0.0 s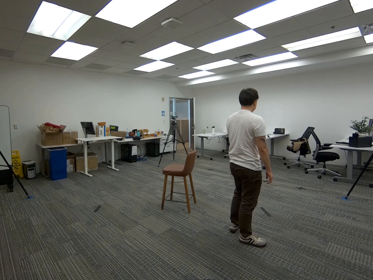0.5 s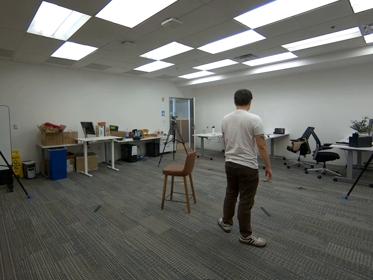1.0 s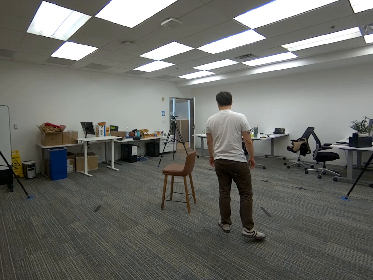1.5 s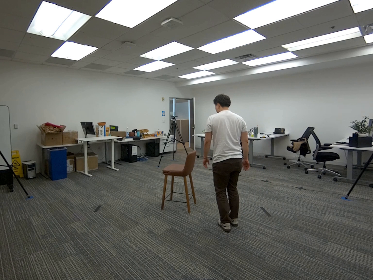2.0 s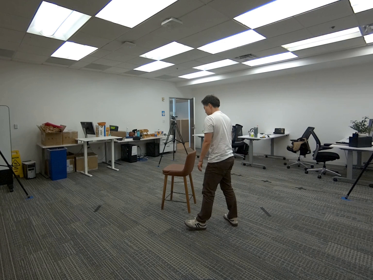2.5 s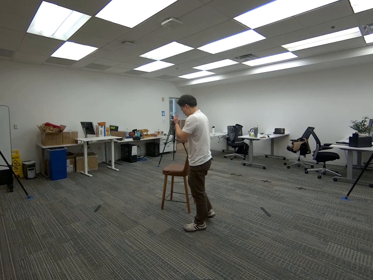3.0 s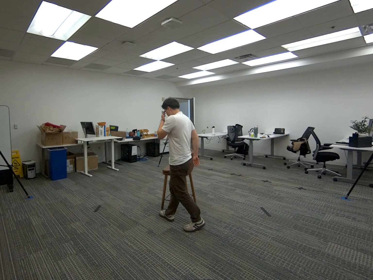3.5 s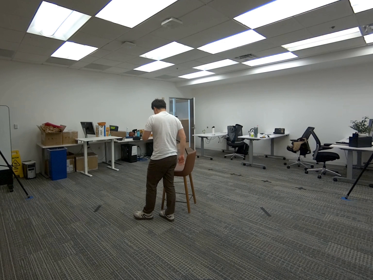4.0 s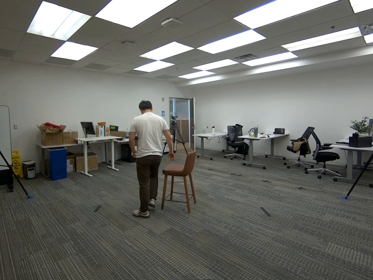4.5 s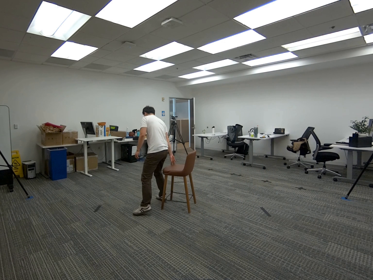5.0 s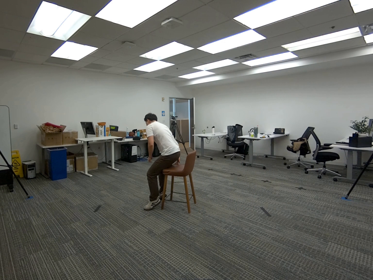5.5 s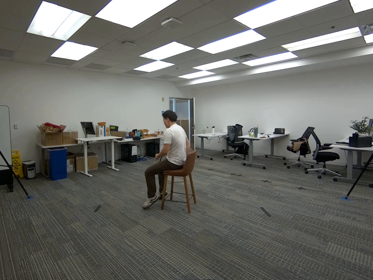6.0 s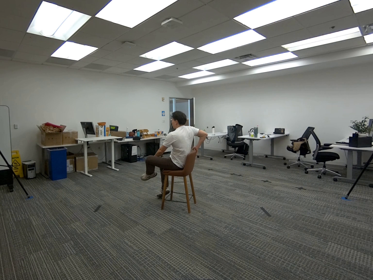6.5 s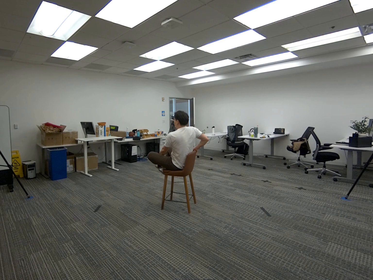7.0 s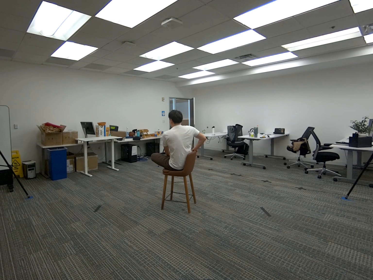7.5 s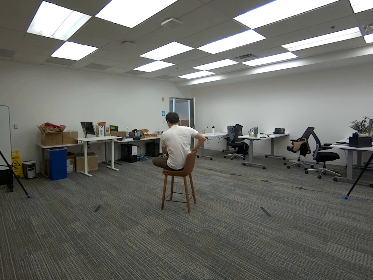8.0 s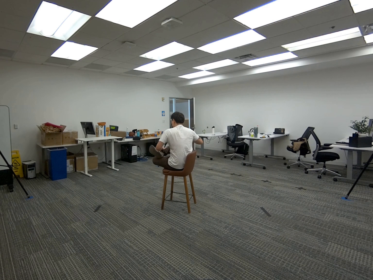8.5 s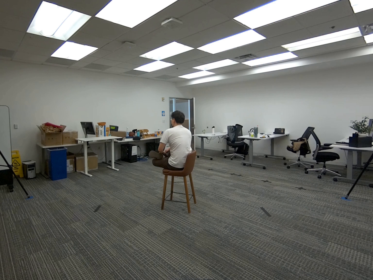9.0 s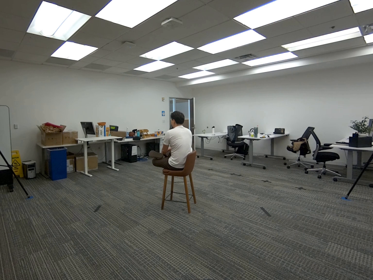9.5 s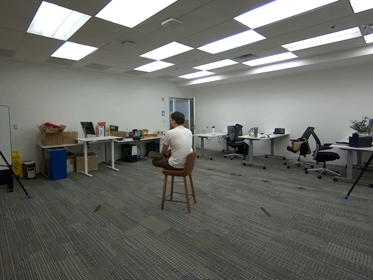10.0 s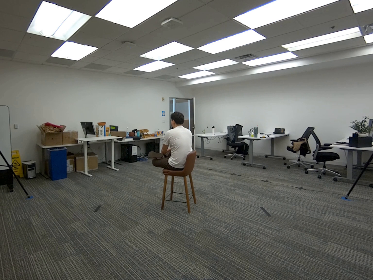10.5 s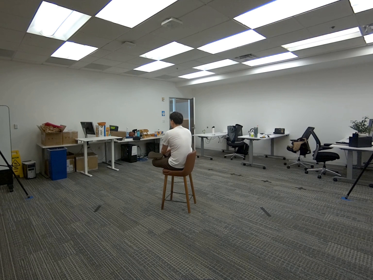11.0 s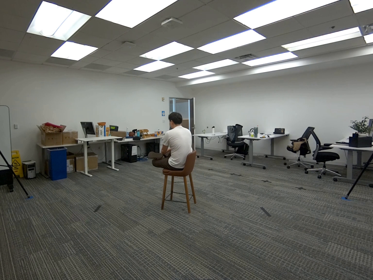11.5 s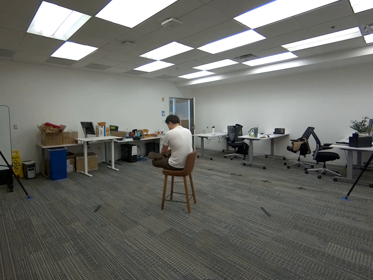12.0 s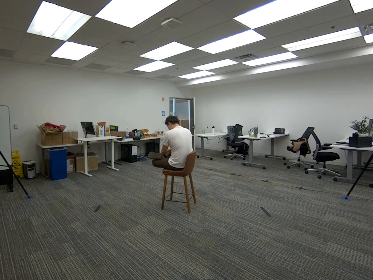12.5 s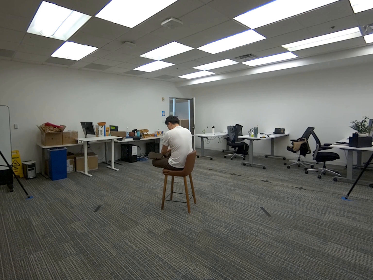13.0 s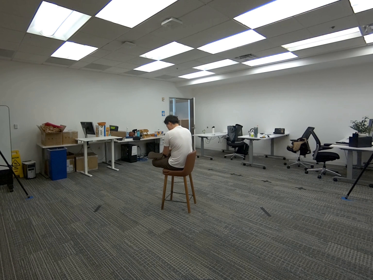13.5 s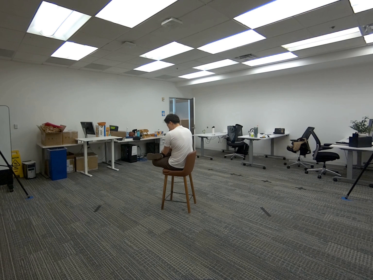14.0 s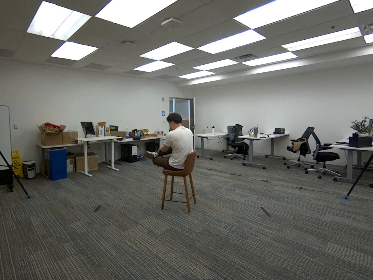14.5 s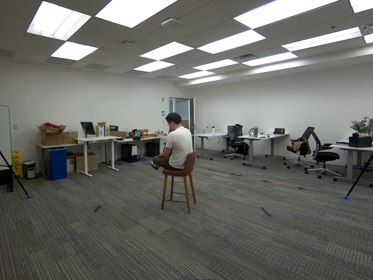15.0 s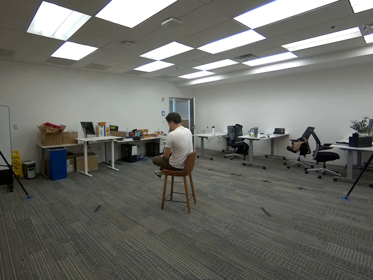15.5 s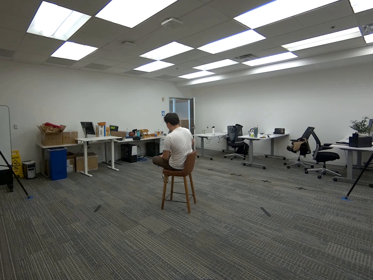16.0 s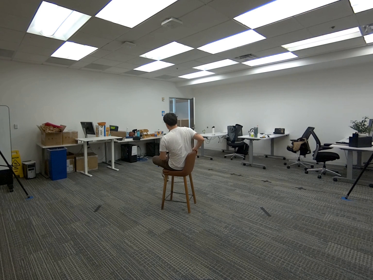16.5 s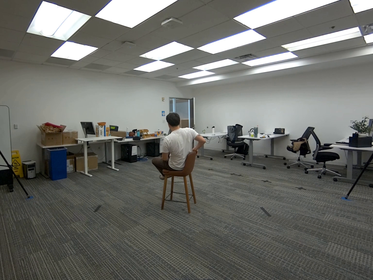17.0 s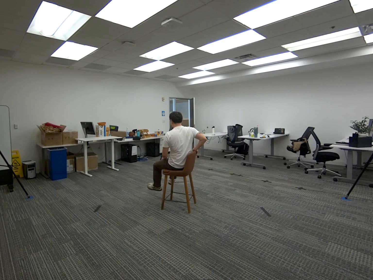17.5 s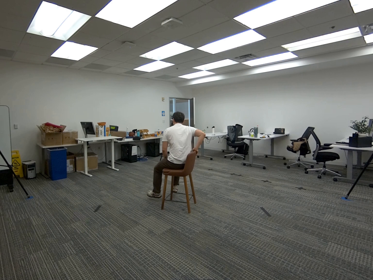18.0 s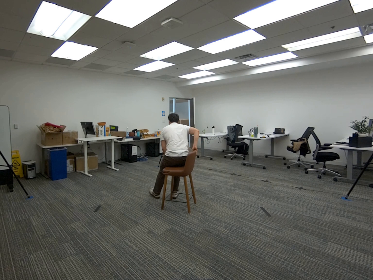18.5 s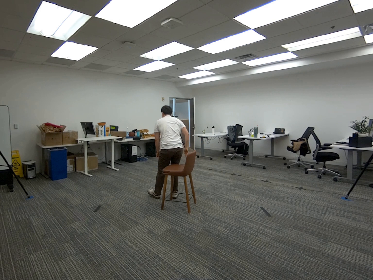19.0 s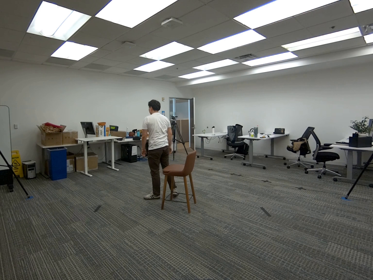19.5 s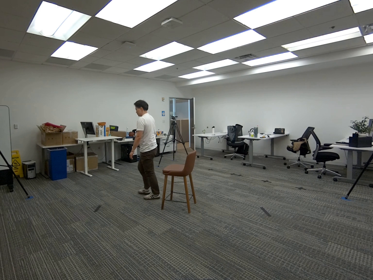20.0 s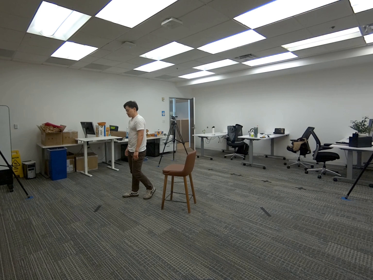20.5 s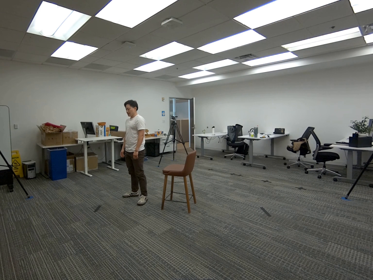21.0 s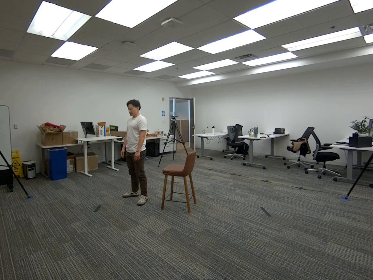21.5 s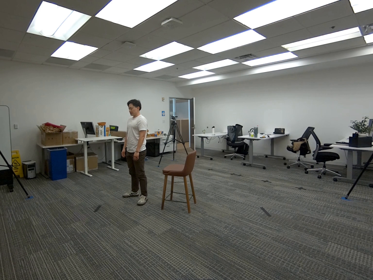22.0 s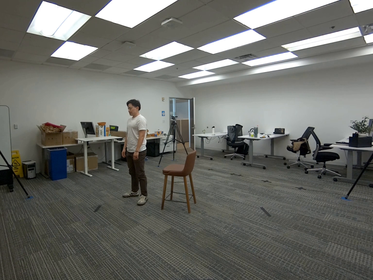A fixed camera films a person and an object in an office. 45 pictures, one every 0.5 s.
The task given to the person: Walk over to the tall bar stool and sit criss cross apple sauce.
